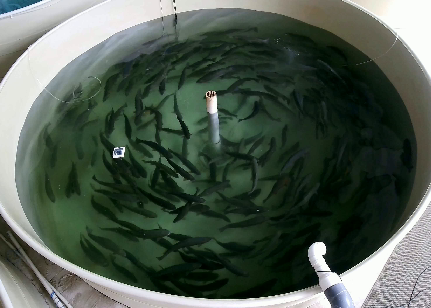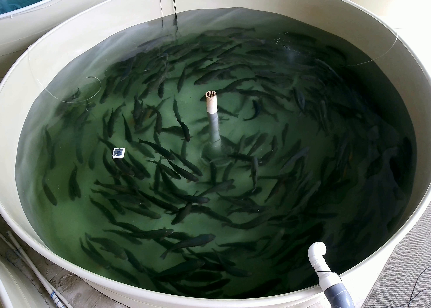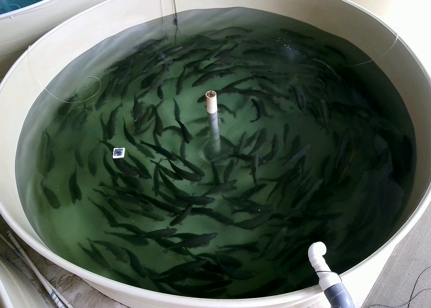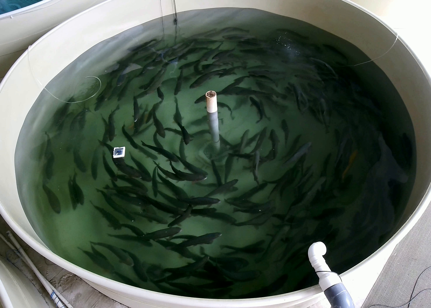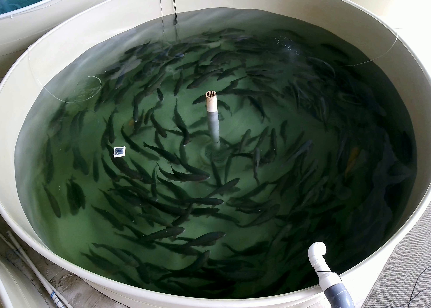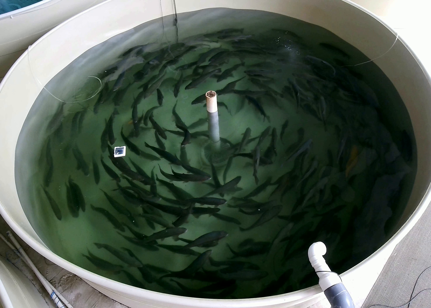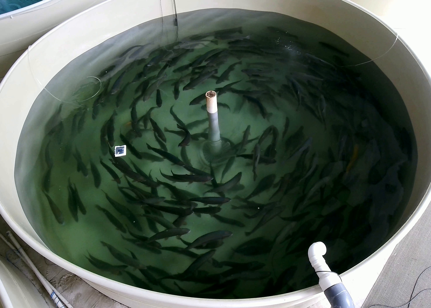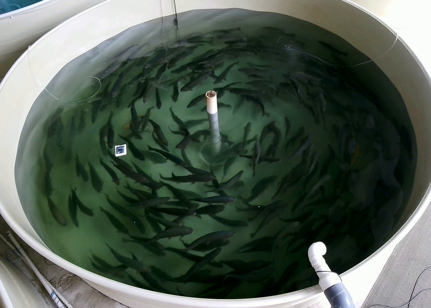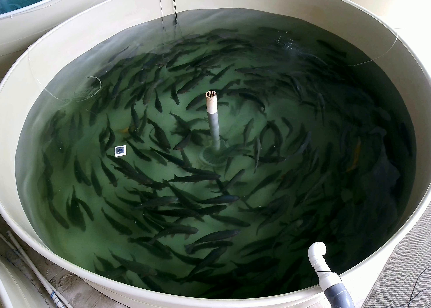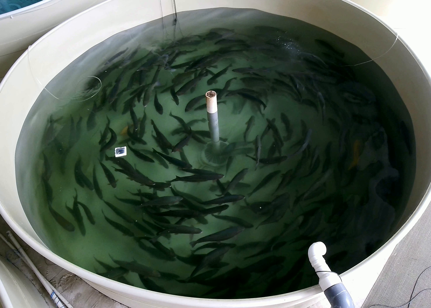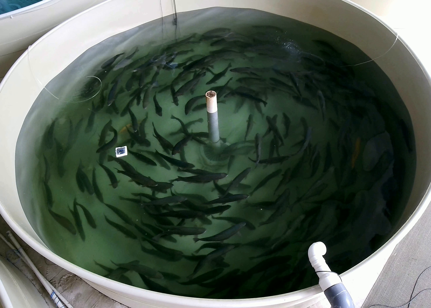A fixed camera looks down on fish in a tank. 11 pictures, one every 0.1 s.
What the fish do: Normal cruising.
